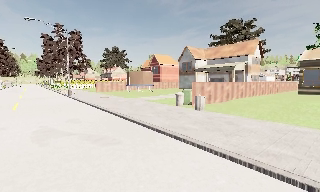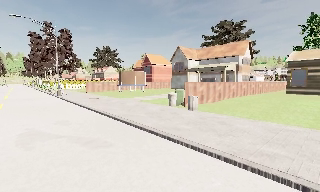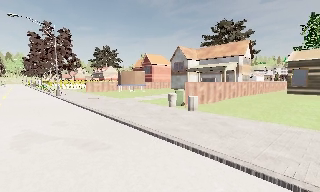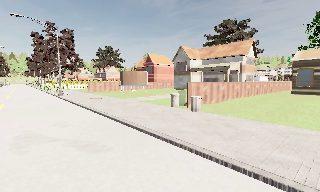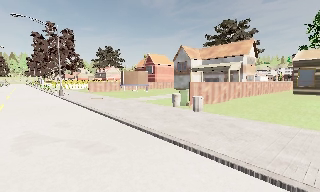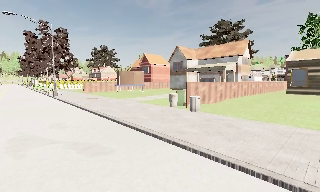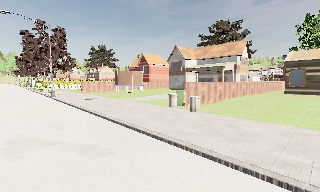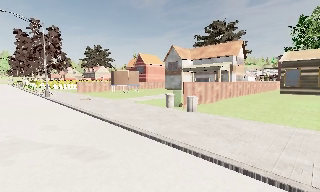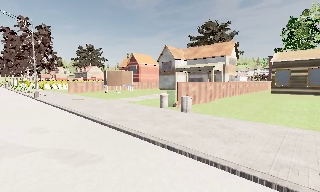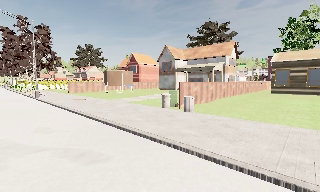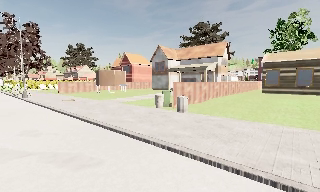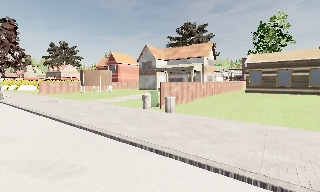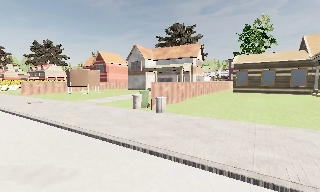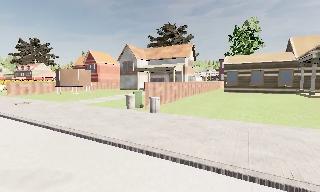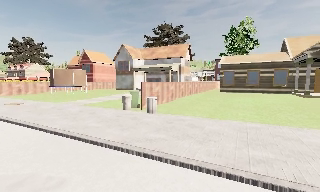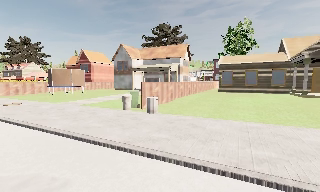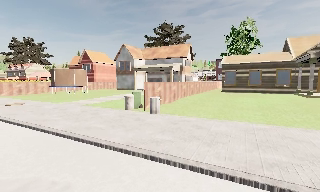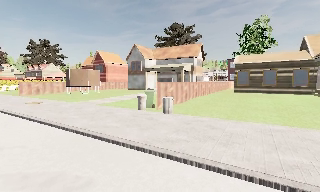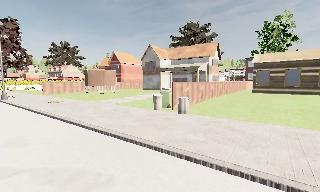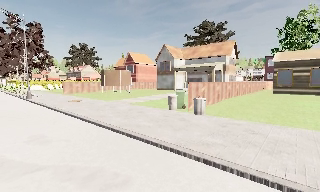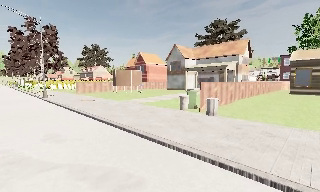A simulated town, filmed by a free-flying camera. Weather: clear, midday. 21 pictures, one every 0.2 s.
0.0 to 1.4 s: The camera travels forward, about 0.5 m, so what stands in front looms larger.
1.4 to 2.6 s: The camera swings to its right by about 15 degrees, and the scene slides to the left.
2.6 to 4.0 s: The camera swings to its left by about 15 degrees, and the scene slides to the right. It travels to its left, about 0.5 m, so close, fixed things drift to the right.
The film runs forward here.
